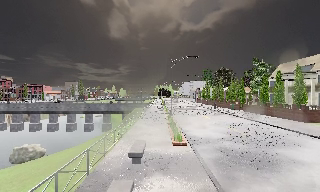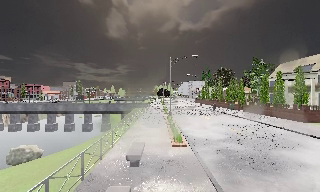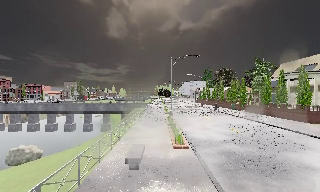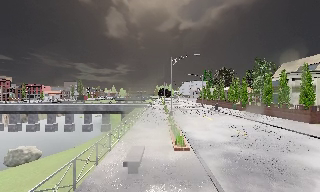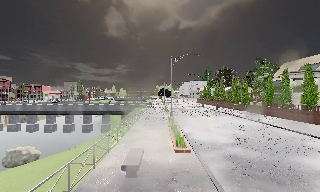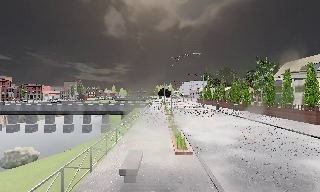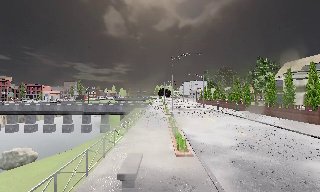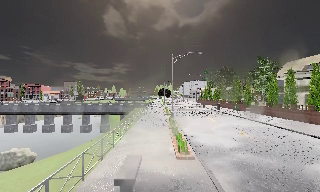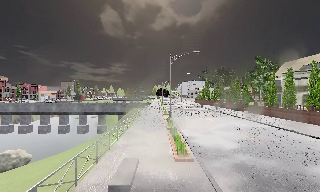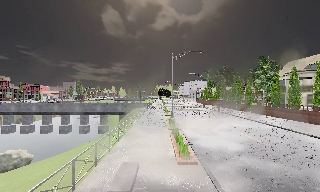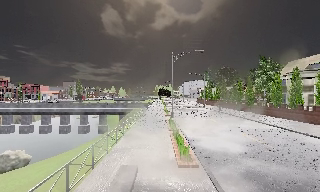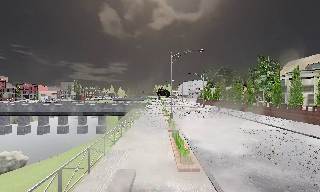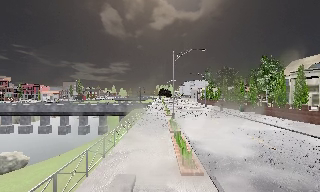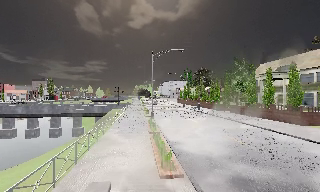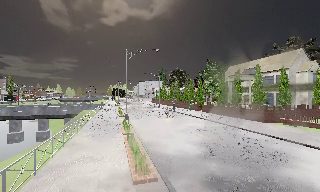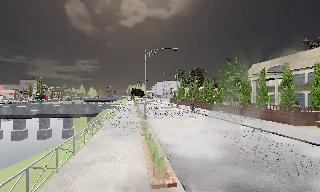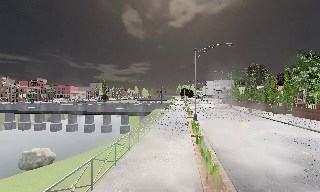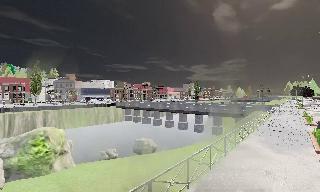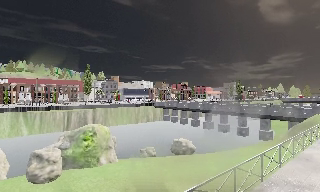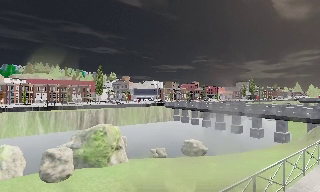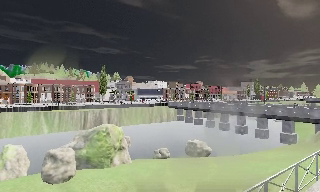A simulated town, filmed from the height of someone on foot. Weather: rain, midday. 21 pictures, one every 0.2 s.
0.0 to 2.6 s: The camera travels forward, about 3.5 m, so what stands in front looms larger.
2.6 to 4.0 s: The camera swings to its left by about 65 degrees, and the scene slides to the right. It travels forward, about 1.5 m.
The film runs forward here.
